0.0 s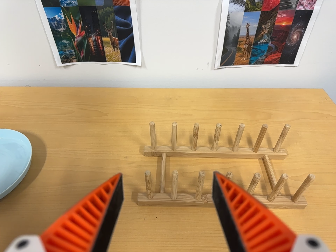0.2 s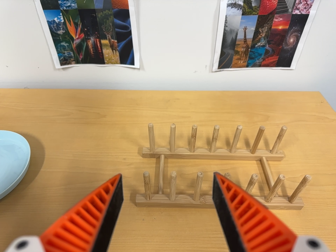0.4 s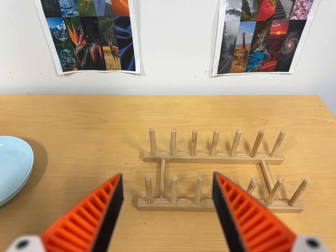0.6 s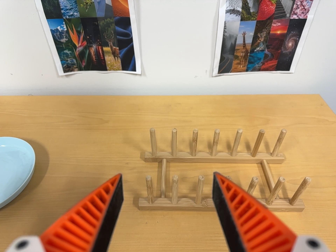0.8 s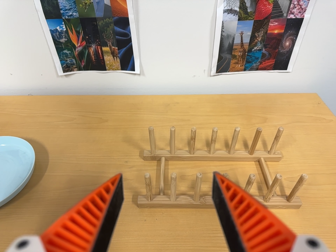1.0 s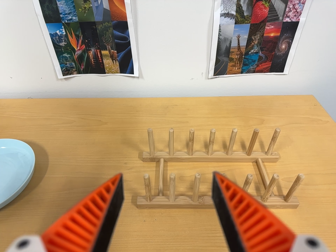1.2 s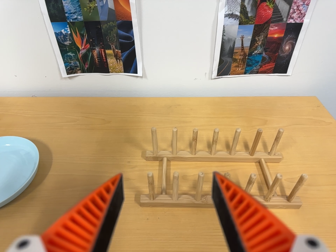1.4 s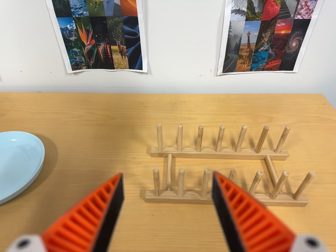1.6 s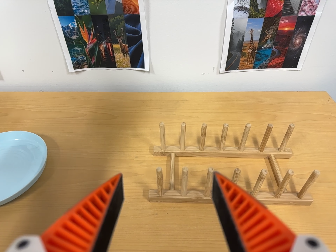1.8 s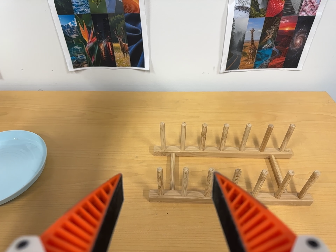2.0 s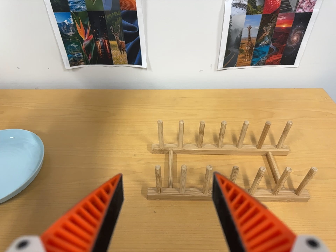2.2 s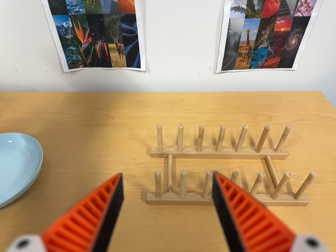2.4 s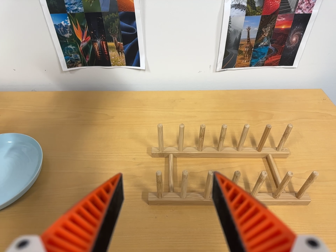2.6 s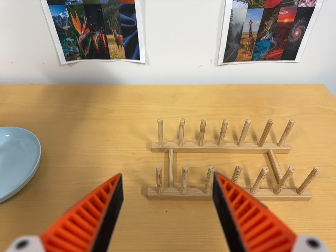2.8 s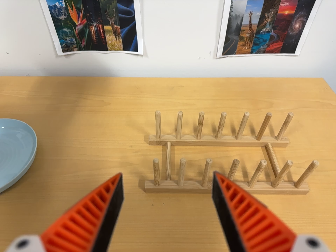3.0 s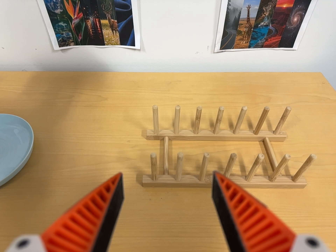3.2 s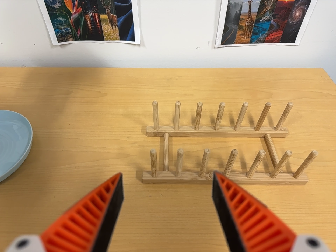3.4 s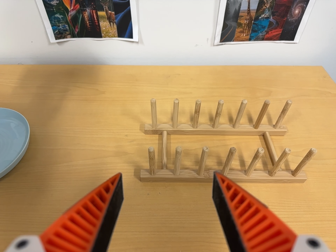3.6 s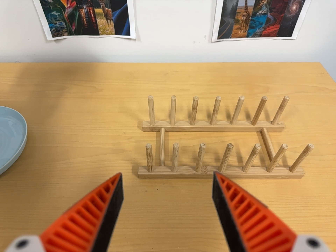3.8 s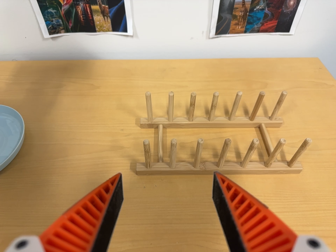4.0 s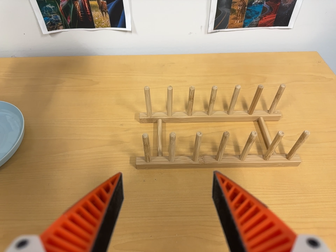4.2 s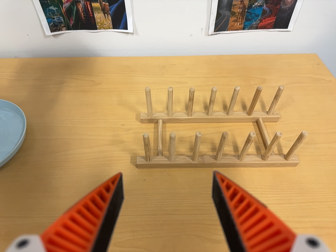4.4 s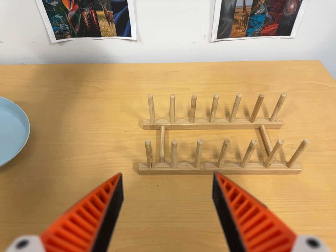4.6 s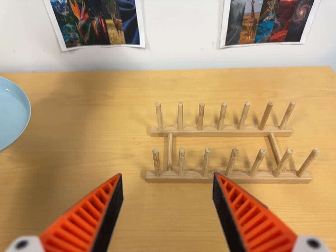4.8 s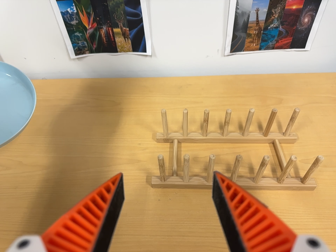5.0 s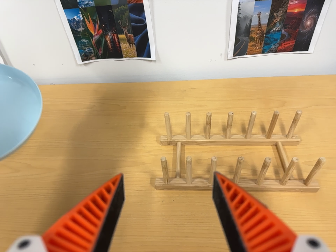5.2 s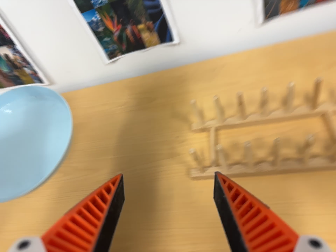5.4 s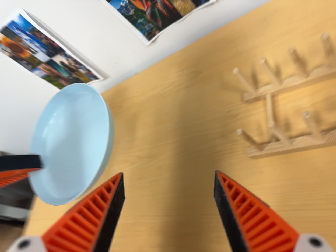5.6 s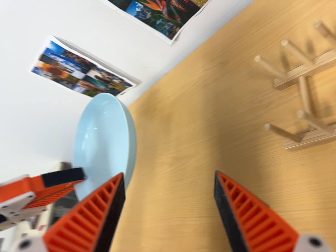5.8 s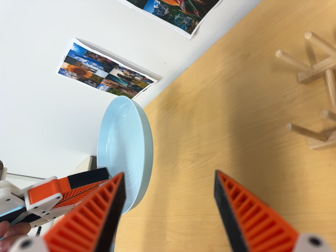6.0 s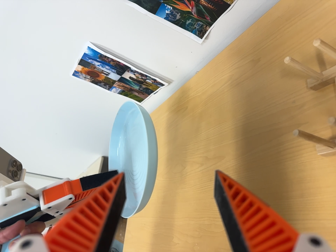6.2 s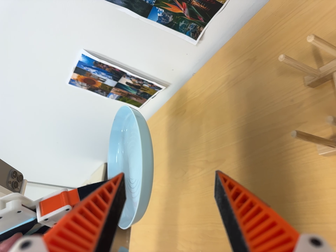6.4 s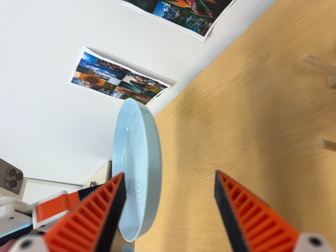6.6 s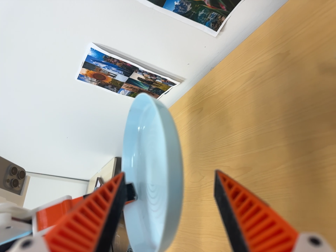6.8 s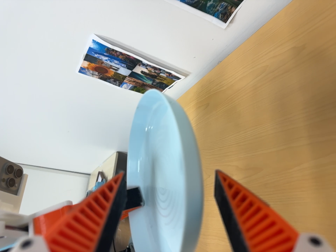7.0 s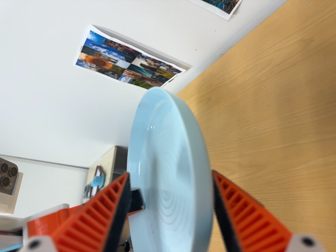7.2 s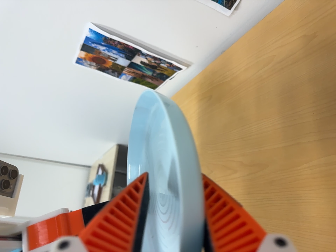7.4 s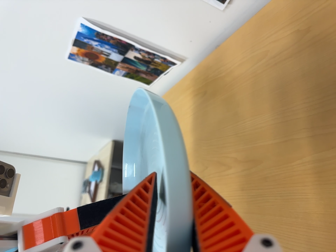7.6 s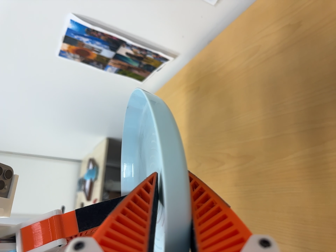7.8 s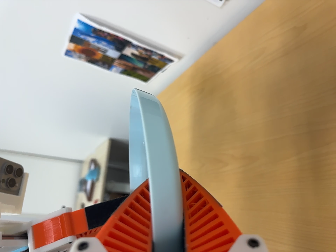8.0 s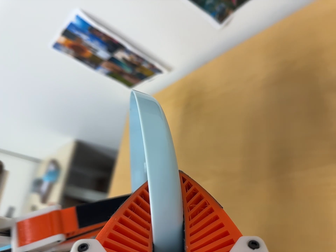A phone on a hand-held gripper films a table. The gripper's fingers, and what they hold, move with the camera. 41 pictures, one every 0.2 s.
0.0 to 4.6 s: The camera shifts only a little, or ends up much as it began.
4.6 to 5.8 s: The camera pans to its left by about 50 degrees. It travels to its right and toward the top of its view, about 18 cm. Its aim tips toward the bottom of its view by about 15 degrees. It rolls about its line of sight by about 30 degrees, and the scene rotates counterclockwise.
5.8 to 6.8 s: The camera travels forward, about 9 cm, so what stands in front looms larger.
6.8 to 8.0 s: The camera shifts only a little, or ends up much as it began.
The film runs forward here.
